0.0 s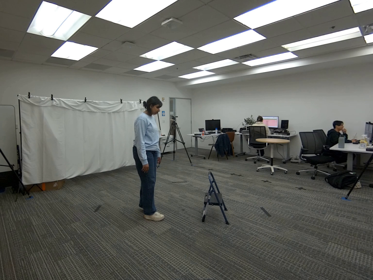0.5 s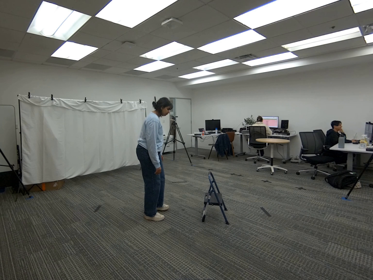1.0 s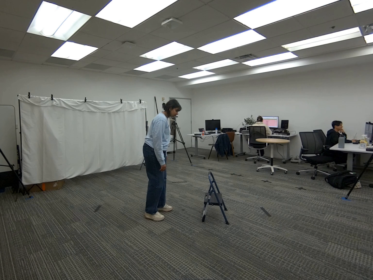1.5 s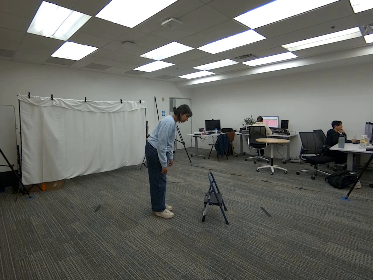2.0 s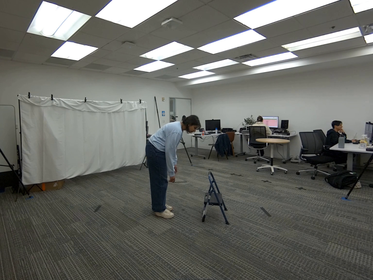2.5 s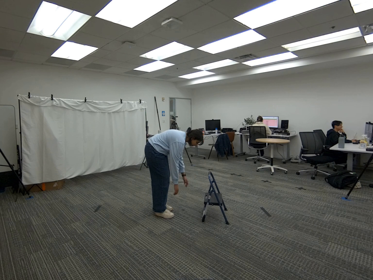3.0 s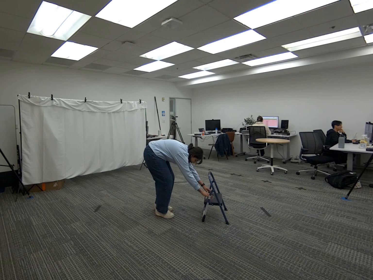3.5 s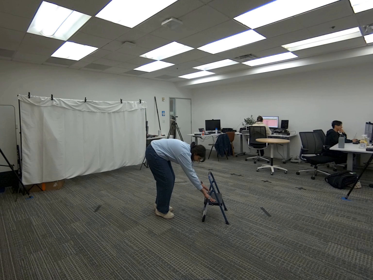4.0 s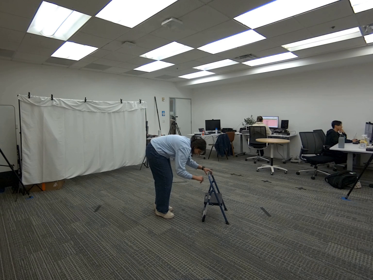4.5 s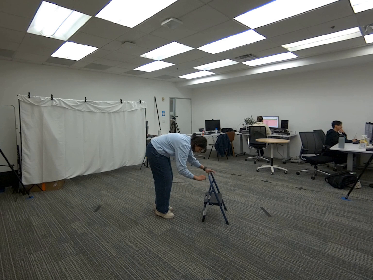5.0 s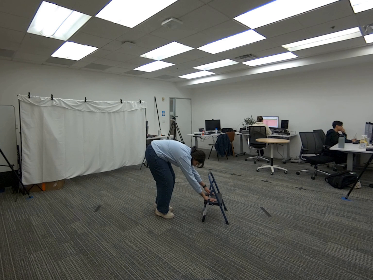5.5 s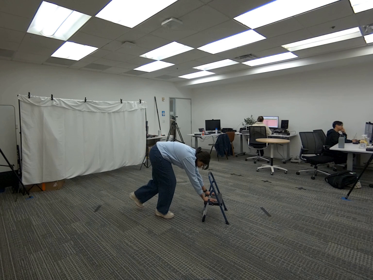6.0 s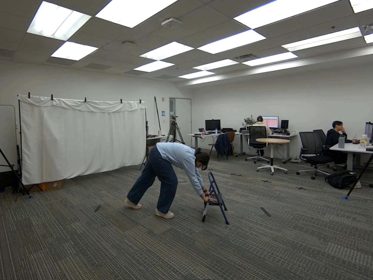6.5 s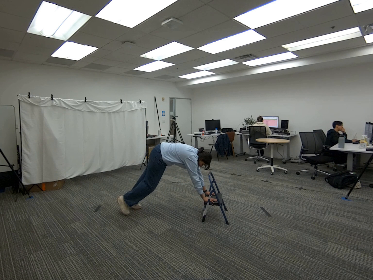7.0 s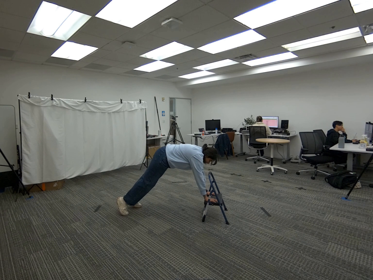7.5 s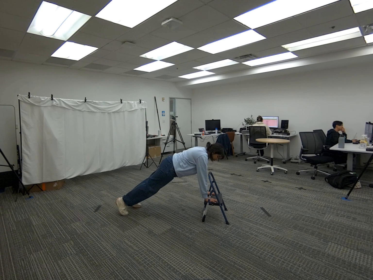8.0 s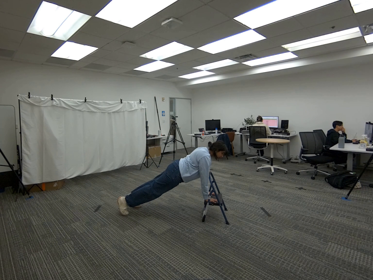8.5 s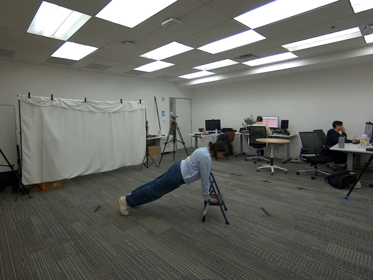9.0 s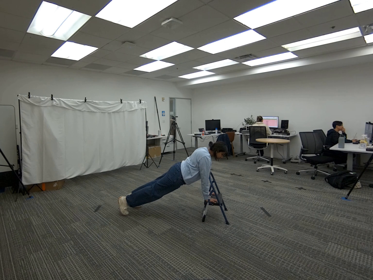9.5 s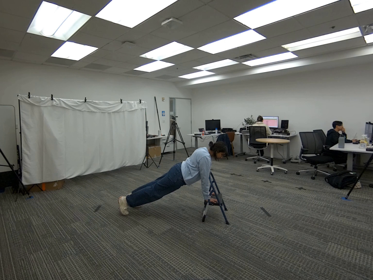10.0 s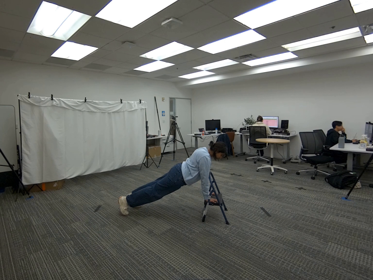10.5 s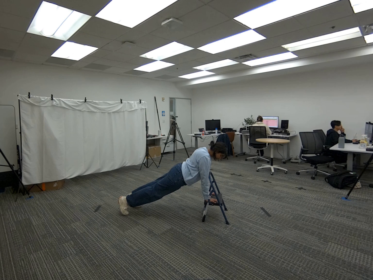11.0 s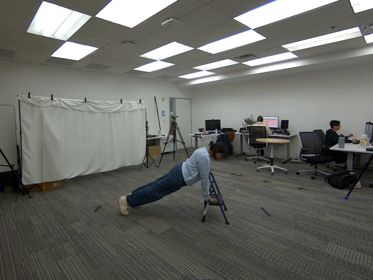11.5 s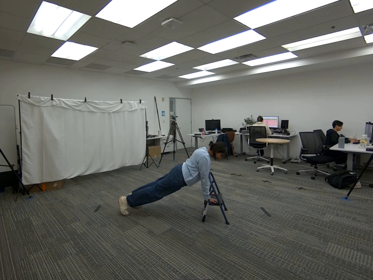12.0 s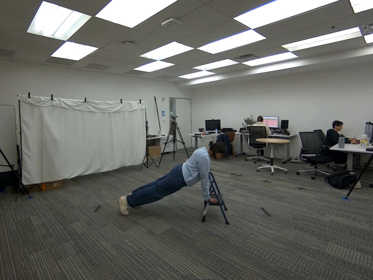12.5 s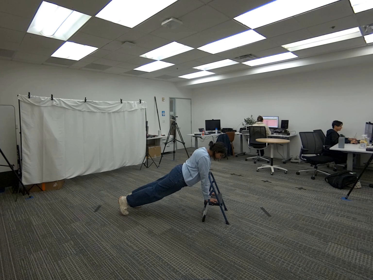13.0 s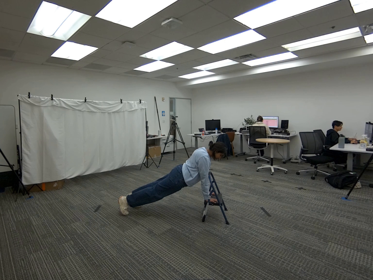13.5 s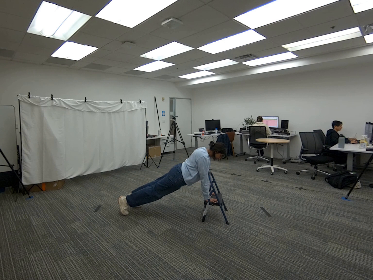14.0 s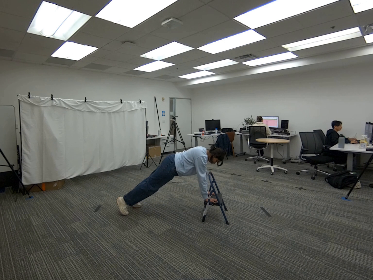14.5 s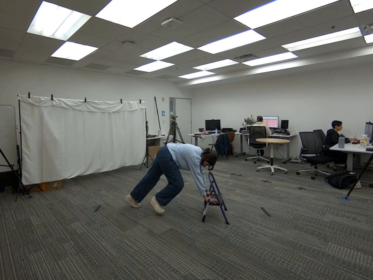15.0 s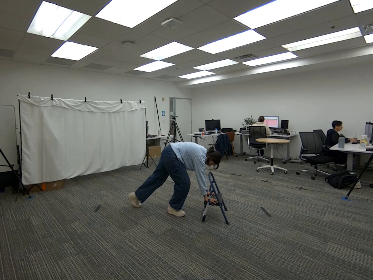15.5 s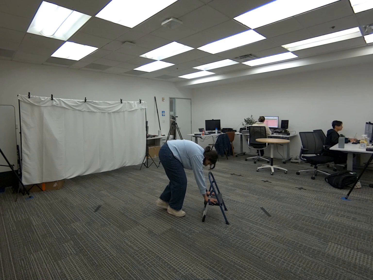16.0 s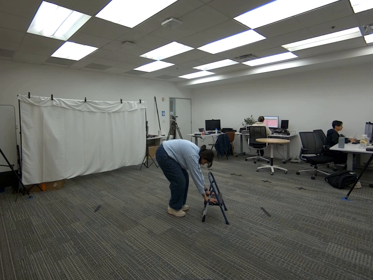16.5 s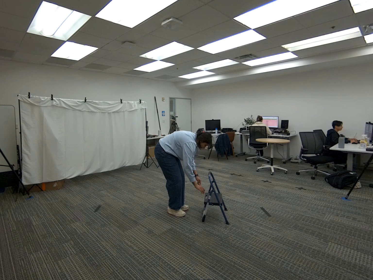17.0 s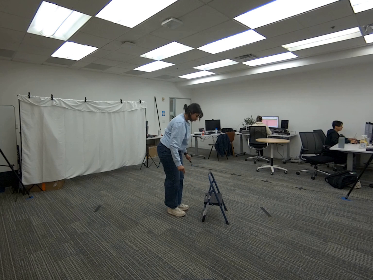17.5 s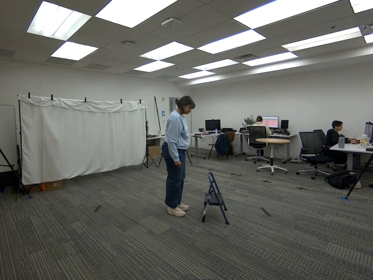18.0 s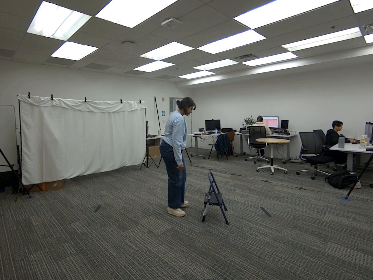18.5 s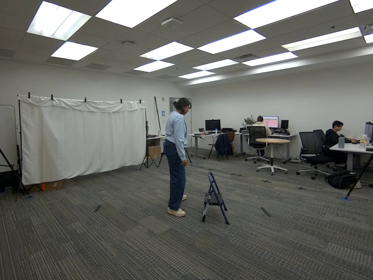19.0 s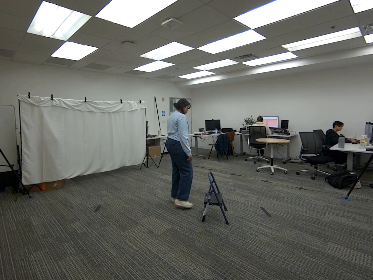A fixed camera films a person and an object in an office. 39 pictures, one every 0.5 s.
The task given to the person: Walk over to the step ladder and hold onto the step ladder as you proceed to do a plank. Hold the plank for ~10 sec.
